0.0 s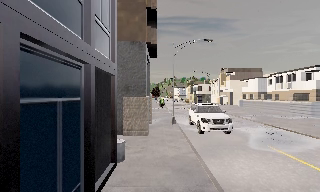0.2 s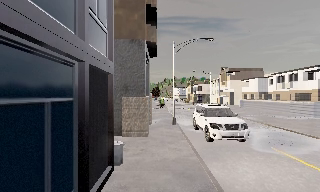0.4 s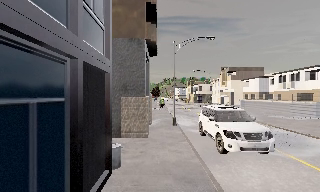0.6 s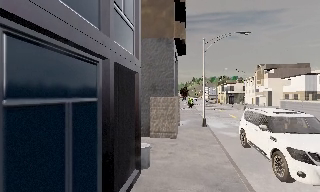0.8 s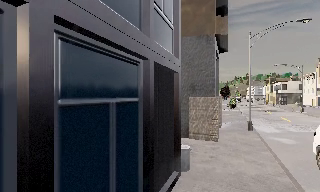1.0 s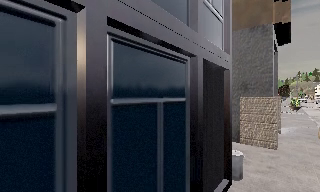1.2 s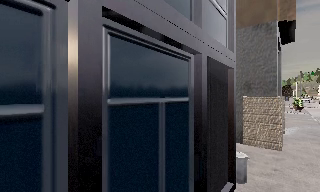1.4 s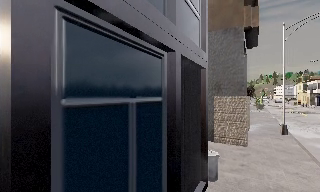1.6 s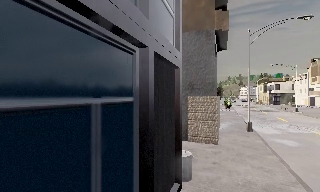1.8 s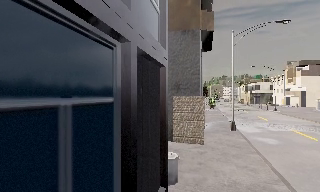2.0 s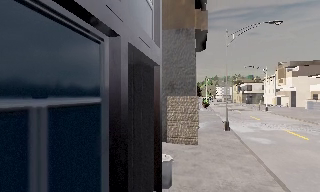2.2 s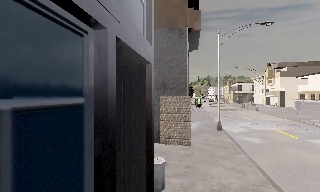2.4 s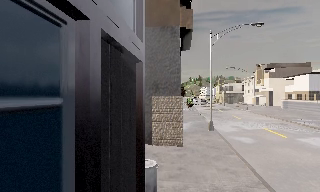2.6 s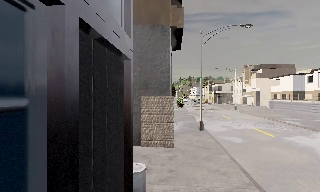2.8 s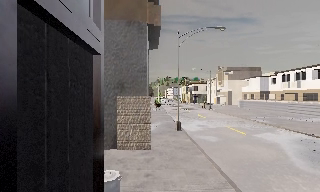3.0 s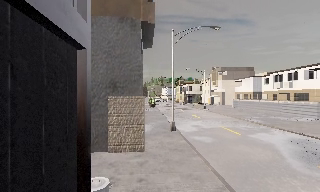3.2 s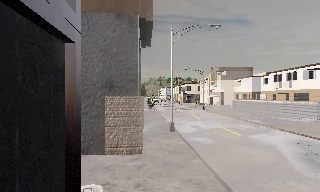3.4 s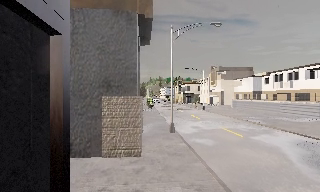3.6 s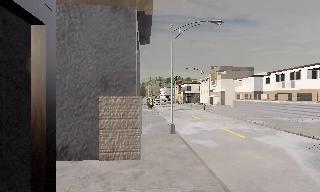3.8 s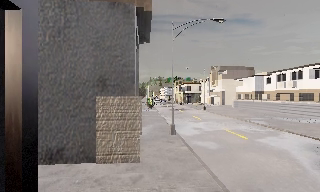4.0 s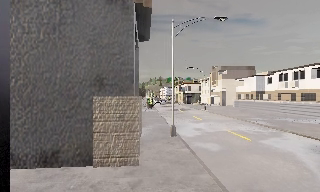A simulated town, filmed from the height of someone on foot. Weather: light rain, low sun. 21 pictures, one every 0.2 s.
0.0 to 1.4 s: The camera pans to its left, which is counterclockwise from overhead, by about 30 degrees. It travels forward, about 1.5 m.
1.4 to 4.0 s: The camera pans to its right, which is clockwise from overhead, by about 35 degrees. It travels forward, about 3 m.
The film runs forward here.
